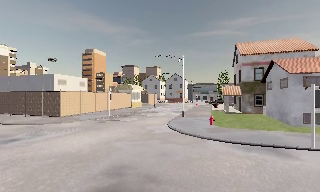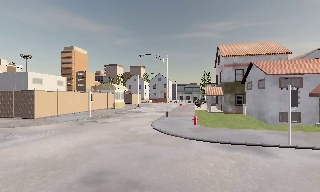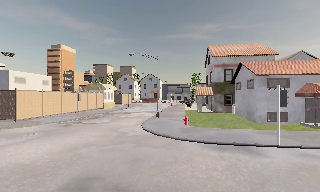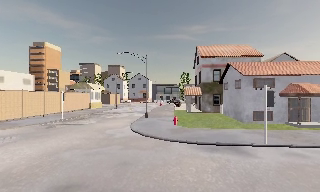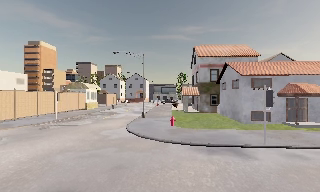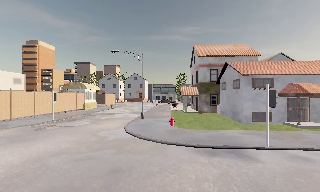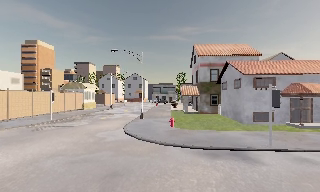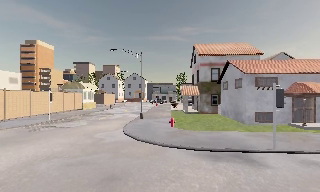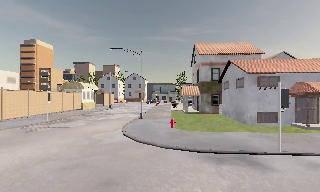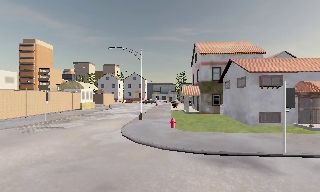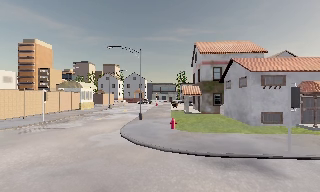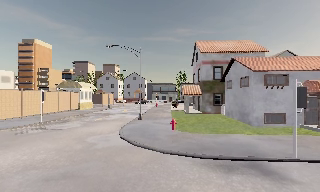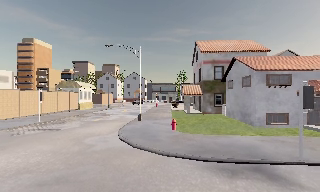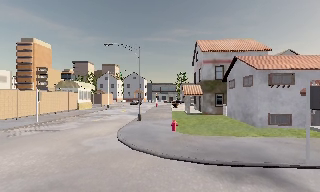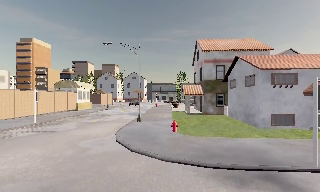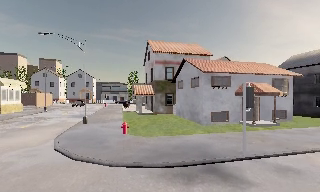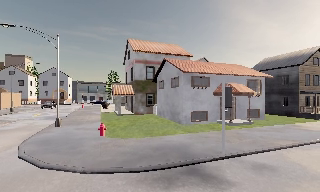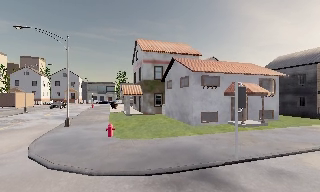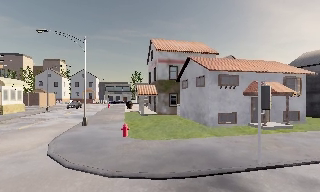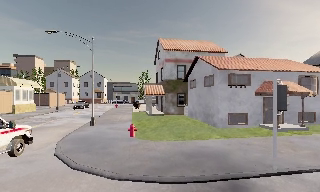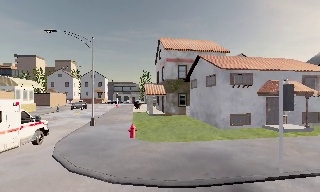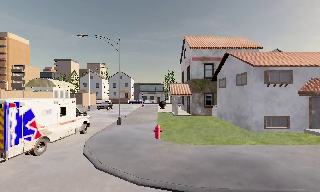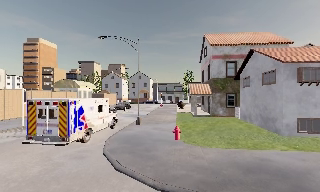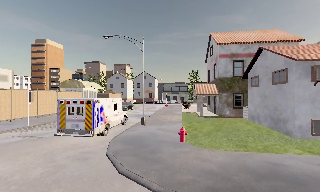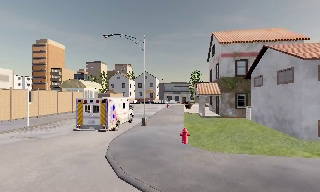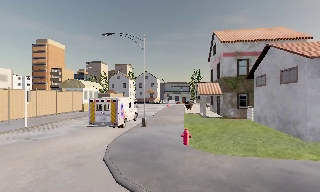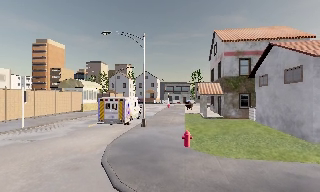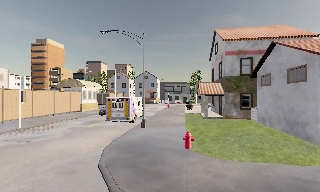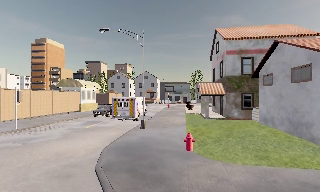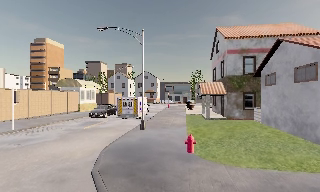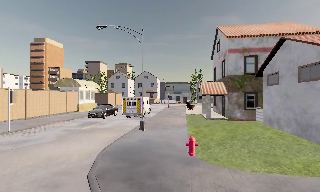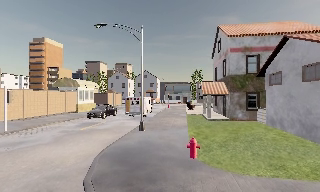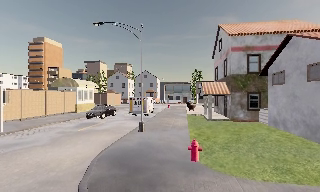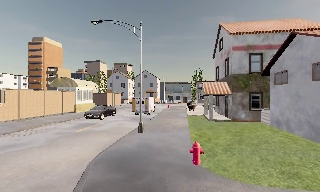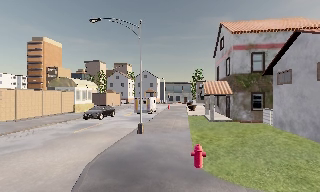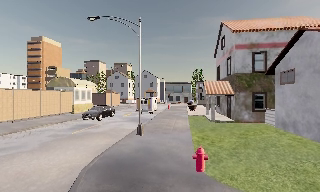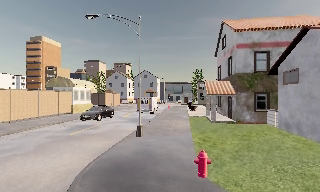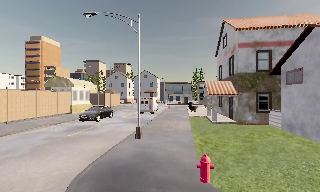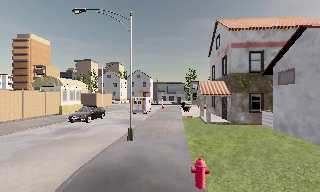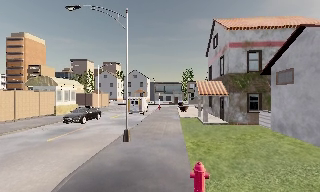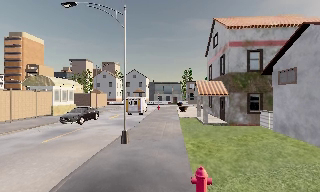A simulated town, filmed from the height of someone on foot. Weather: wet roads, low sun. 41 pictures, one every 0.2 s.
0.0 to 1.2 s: The camera swings to its right by about 15 degrees, and the scene slides to the left. It travels forward, about 1.5 m, so what stands in front looms larger.
1.2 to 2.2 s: The camera travels forward, about 1.5 m, so what stands in front looms larger.
2.2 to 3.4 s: The camera pans to its right, which is clockwise from overhead, by about 20 degrees. It travels forward, about 1.5 m, so what stands in front looms larger.
3.4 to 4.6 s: The camera swings to its left by about 25 degrees, and the scene slides to the right. It travels forward, about 1.5 m, so what stands in front looms larger.
4.6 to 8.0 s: The camera travels forward, about 5 m, so what stands in front looms larger.
The film runs forward here.
